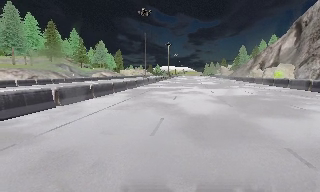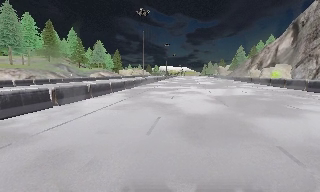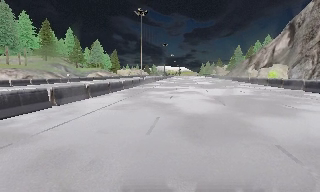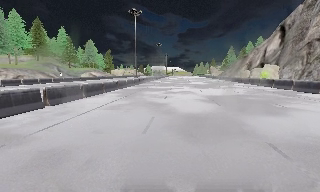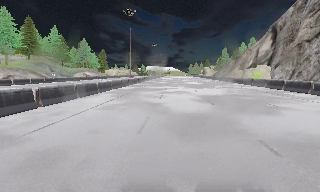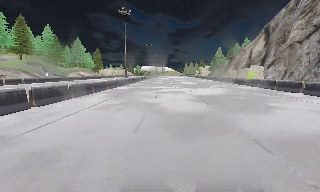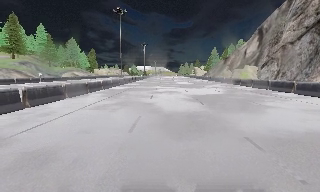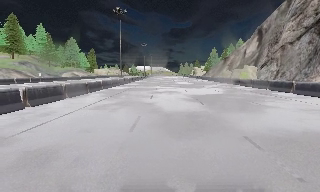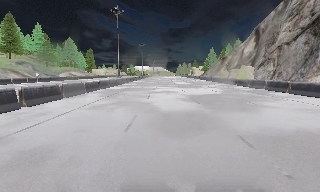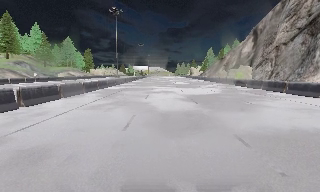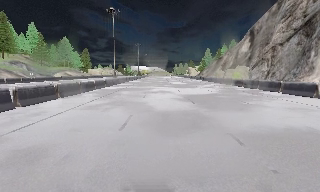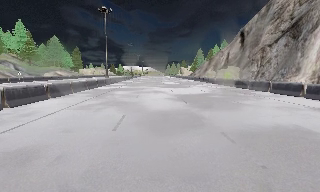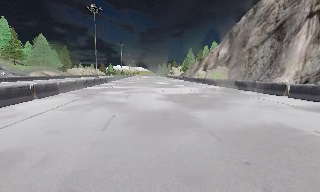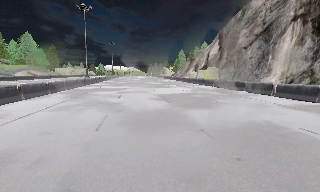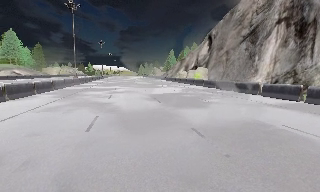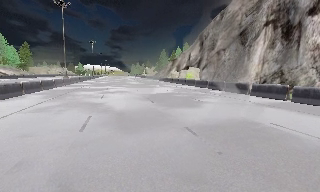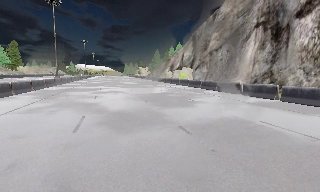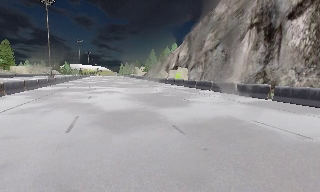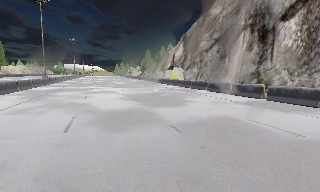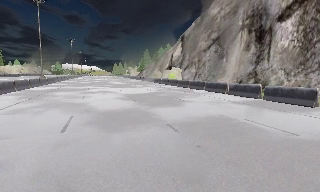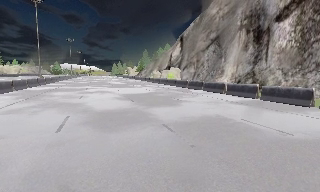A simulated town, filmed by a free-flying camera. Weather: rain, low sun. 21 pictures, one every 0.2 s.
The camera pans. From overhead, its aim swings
clockwise.
The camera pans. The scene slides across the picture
to the left.
0.0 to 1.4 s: The camera shifts only a little, or ends up much as it began.
1.4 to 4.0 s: The camera pans to its right, which is clockwise from overhead, by about 25 degrees. It travels backward, about 1 m, so what stands in front gets smaller.
The film runs backward here.
